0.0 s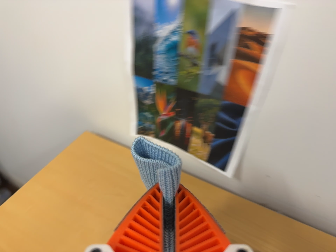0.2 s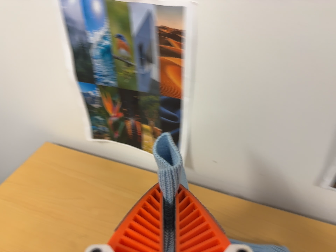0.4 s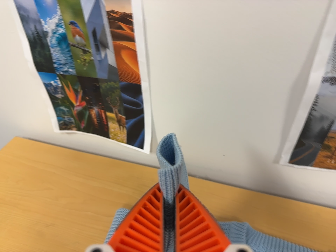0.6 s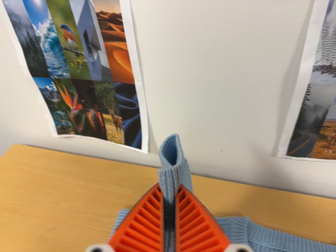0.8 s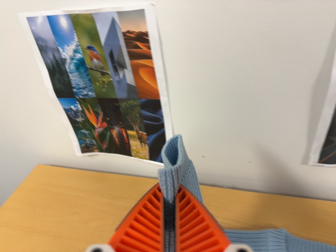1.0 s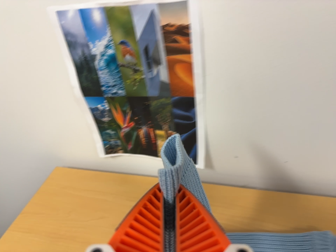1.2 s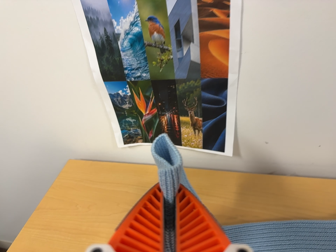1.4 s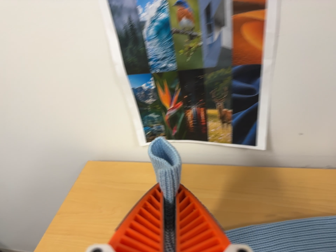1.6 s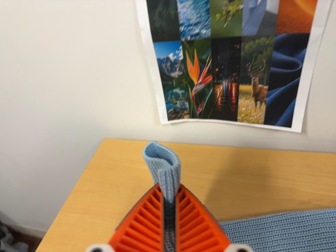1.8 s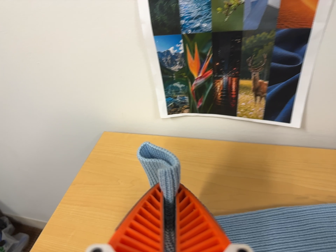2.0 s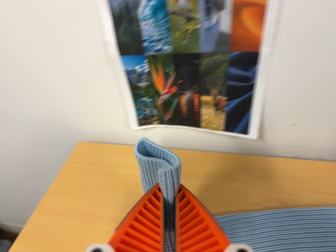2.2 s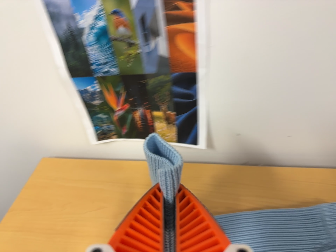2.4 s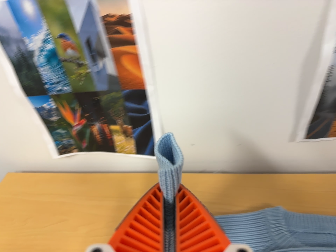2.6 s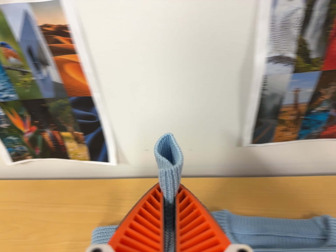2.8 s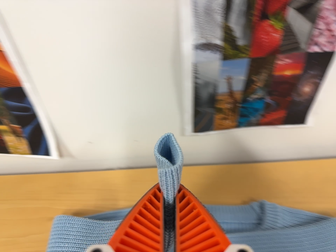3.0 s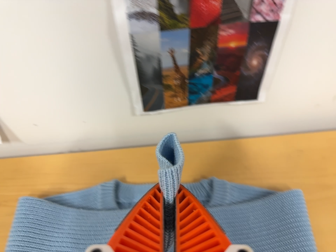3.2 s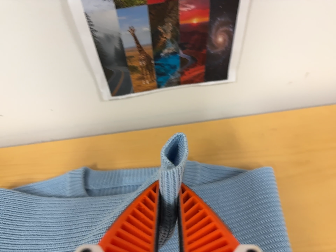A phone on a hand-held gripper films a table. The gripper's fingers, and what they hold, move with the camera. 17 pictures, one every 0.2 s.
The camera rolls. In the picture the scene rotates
counterclockwise.
0.0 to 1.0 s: The camera travels toward the bottom of its view, about 6 cm. It rolls about its line of sight by about 15 degrees, and the scene rotates counterclockwise.
1.0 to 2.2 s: The camera shifts only a little, or ends up much as it began.
2.2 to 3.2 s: The scene slides to the left, as the camera pans about 15 degrees to its right. It travels to its right, about 26 cm, so close, fixed things drift to the left.
The film runs forward here.
